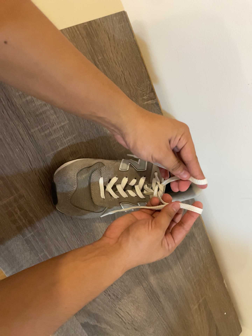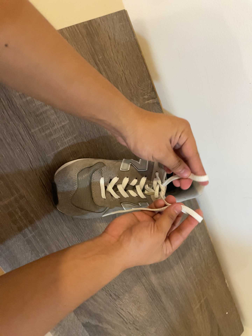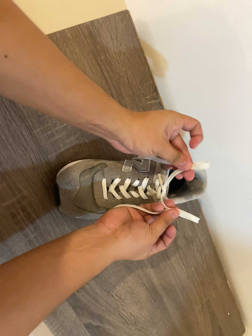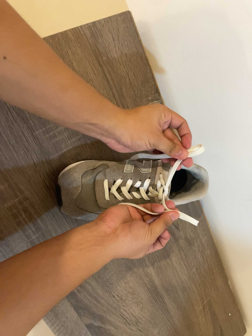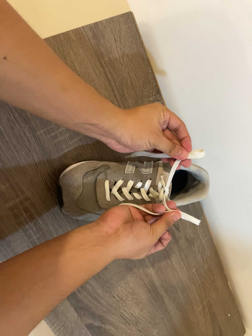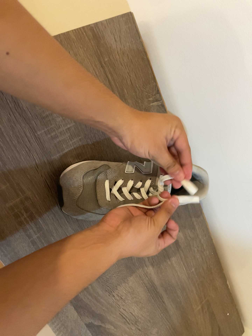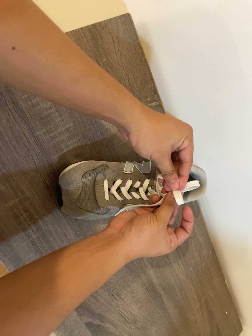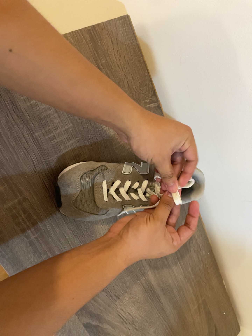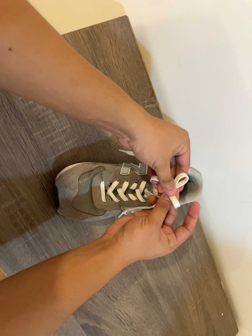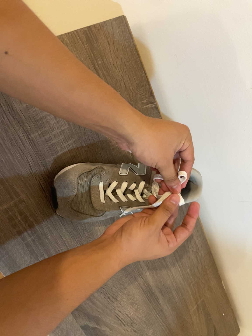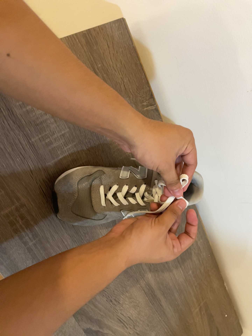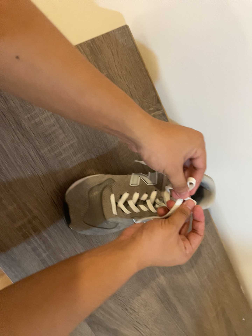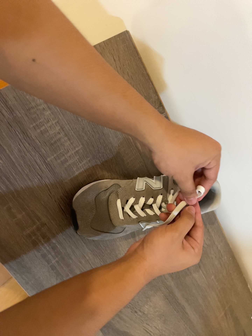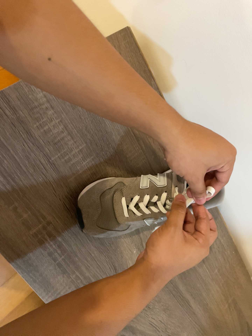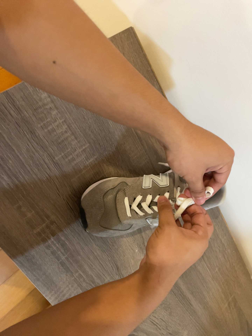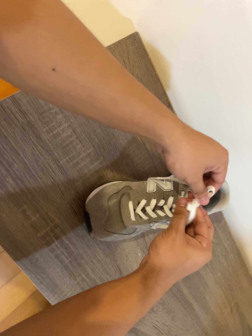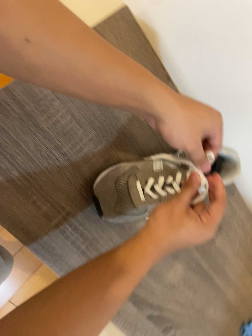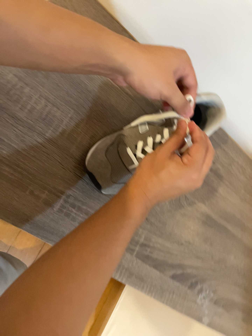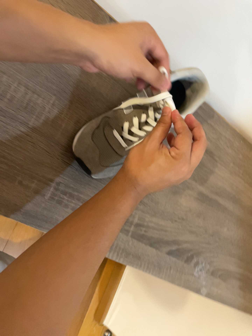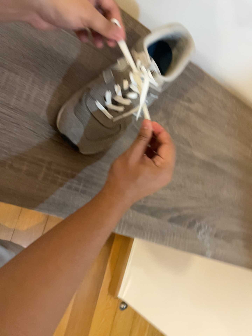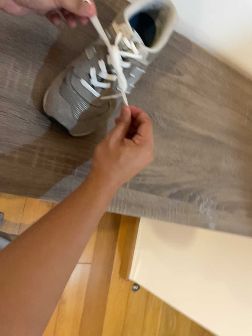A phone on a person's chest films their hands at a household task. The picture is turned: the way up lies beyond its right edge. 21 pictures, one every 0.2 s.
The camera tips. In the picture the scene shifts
upward.
The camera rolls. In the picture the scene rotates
counterclockwise.
0.0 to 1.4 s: The camera keeps its place and its aim.
1.4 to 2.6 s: The camera shifts only a little, or ends up much as it began.
2.6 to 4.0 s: The camera travels toward the bottom of its view, about 8 cm, so close, fixed things drift upward. Its aim tips toward the bottom of its view by about 15 degrees, and the scene shifts upward. It rolls about its line of sight by about 40 degrees, and the scene rotates counterclockwise.
The film runs forward here.
